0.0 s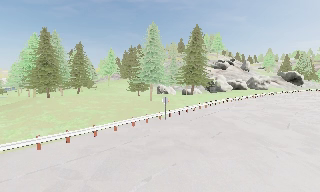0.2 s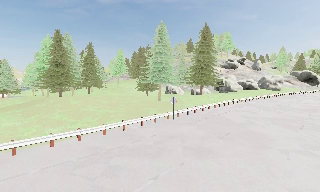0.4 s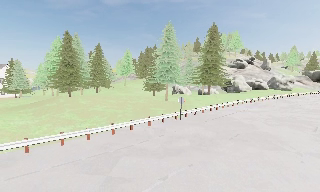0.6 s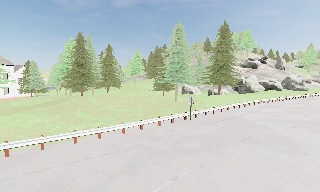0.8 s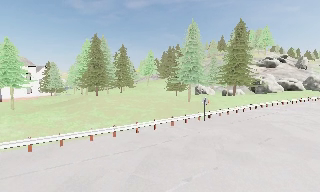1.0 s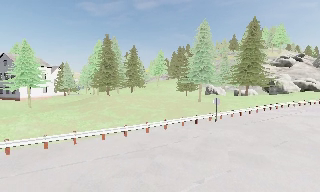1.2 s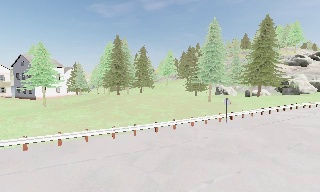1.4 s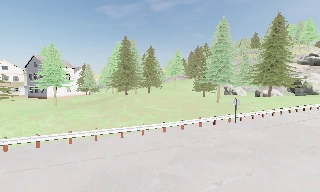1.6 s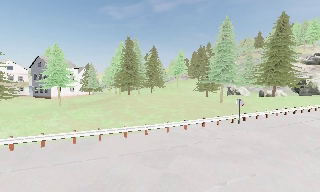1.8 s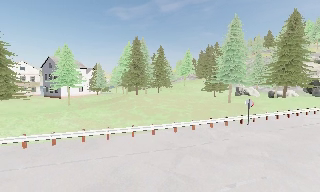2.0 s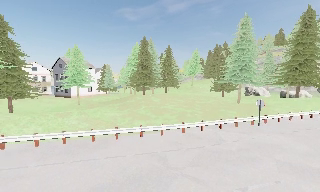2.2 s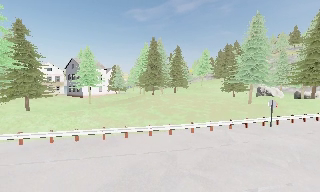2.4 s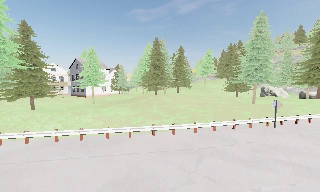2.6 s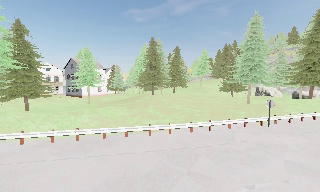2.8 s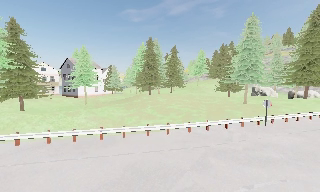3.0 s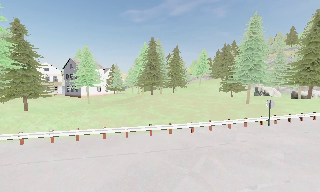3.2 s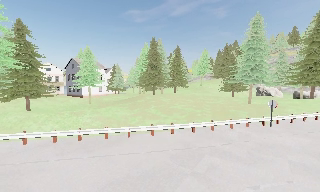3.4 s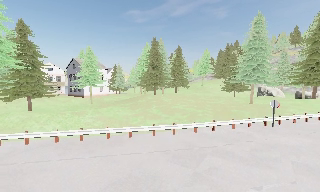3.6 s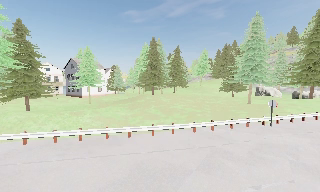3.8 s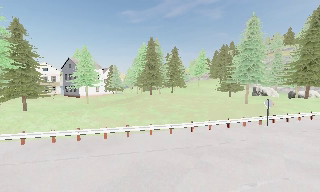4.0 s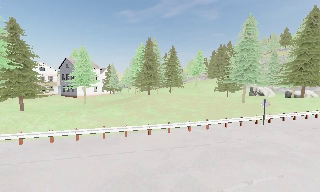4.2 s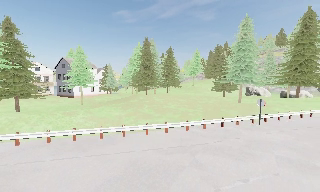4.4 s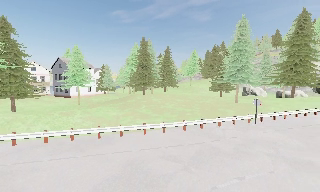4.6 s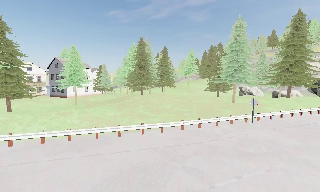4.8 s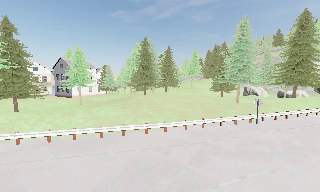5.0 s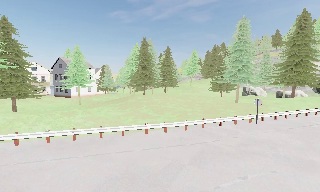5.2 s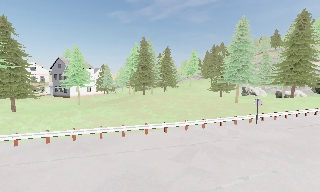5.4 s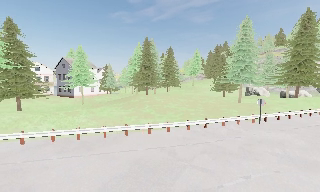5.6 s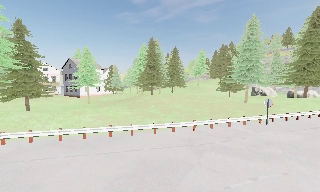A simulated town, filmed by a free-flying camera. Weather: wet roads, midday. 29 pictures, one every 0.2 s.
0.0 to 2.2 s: The camera swings to its left by about 30 degrees, and the scene slides to the right.
2.2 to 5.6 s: The camera travels backward and to its left, about 1 m, so what stands in front gets smaller.
The film runs forward here.
